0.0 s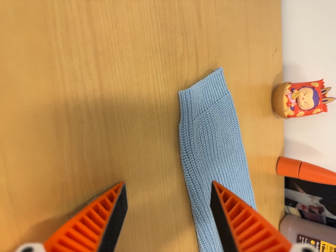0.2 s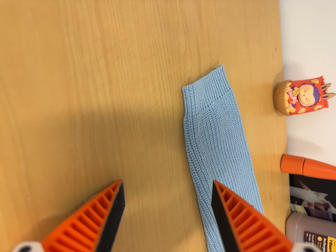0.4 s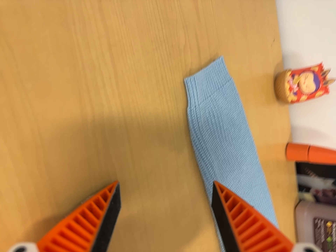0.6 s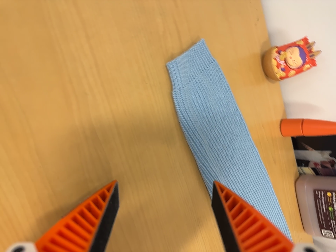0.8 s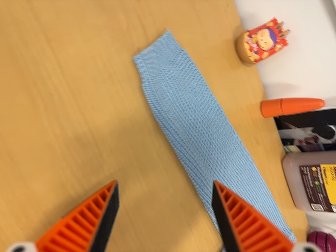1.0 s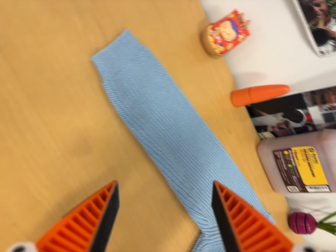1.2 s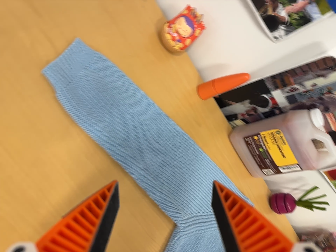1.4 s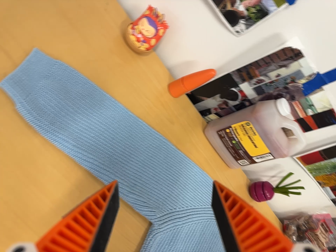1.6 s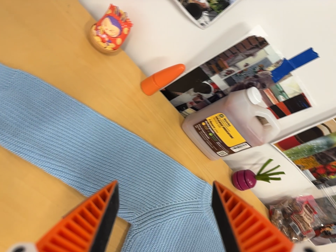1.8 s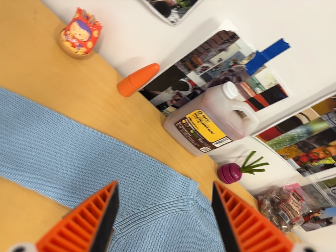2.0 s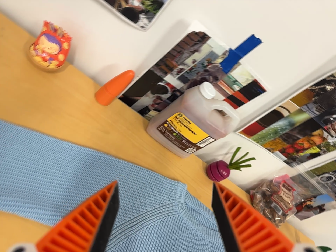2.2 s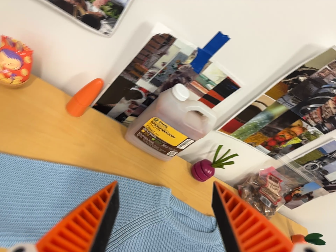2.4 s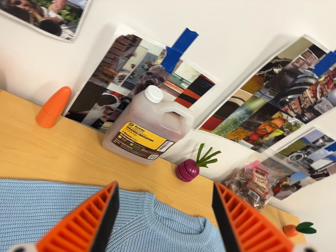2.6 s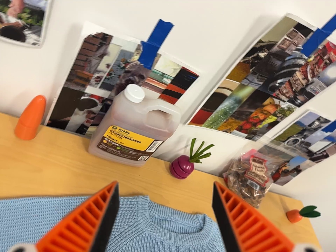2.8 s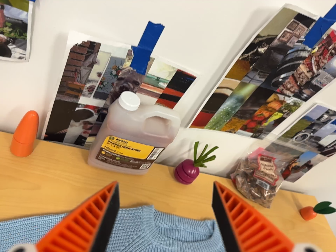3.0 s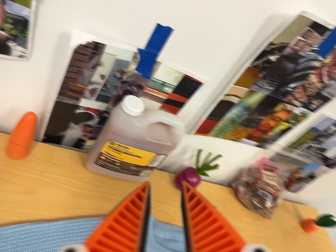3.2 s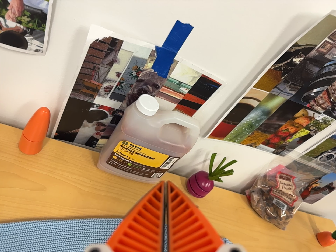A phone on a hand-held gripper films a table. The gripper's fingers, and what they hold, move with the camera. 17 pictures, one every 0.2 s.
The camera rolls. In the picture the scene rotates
counterclockwise.
0.0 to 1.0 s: The camera travels to its right, backward and toward the bottom of its view, about 12 cm, so close, fixed things drift to the left. It rolls about its line of sight by about 20 degrees, and the scene rotates counterclockwise.
1.0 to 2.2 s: The camera travels to its right, about 22 cm, so close, fixed things drift to the left. It rolls about its line of sight by about 30 degrees, and the scene rotates counterclockwise.
2.2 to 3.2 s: The camera travels forward, to its right and toward the top of its view, about 12 cm, so what stands in front looms larger. It rolls about its line of sight by about 10 degrees, and the scene rotates counterclockwise.
The film runs backward here.
